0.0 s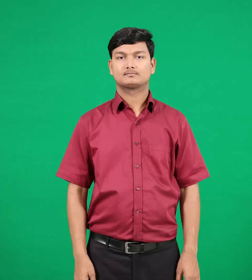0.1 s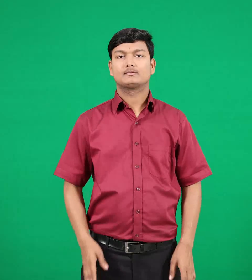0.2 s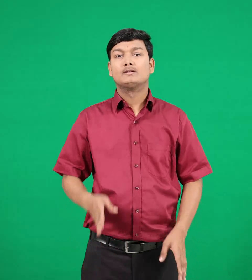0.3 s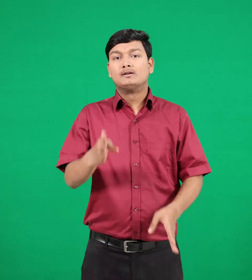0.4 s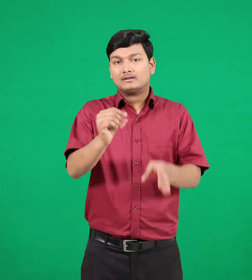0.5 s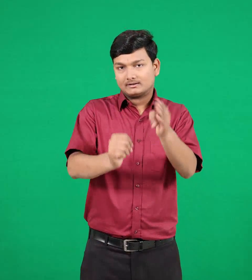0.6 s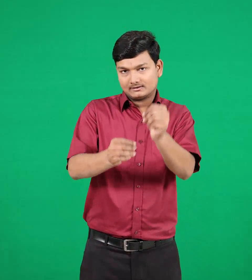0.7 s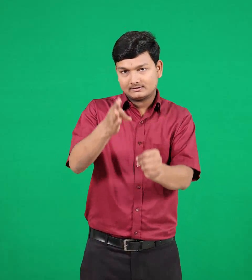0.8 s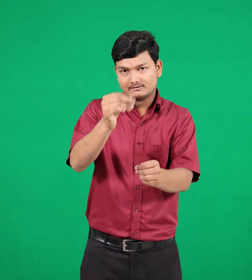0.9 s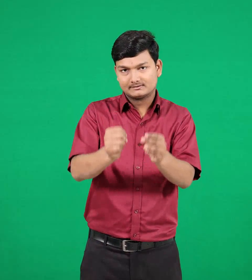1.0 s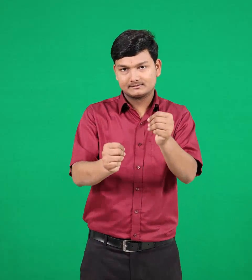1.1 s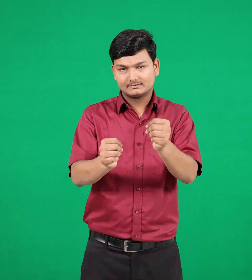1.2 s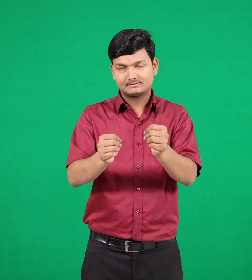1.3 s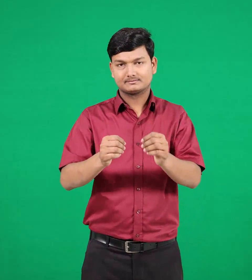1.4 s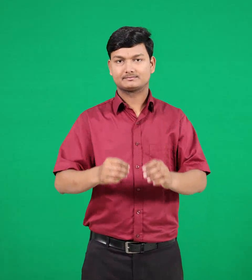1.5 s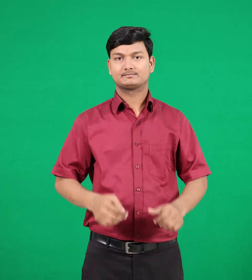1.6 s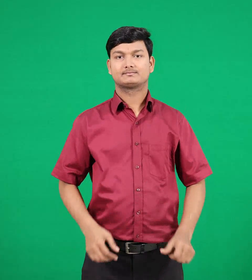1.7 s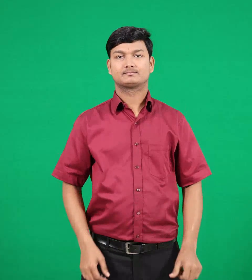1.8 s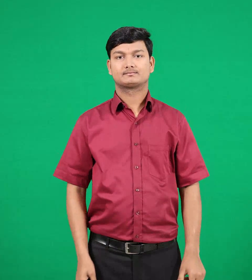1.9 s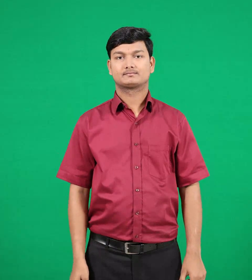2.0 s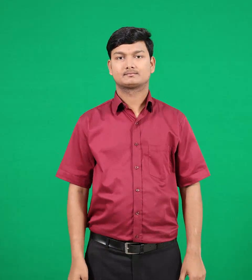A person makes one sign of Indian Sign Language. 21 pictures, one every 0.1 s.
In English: milk
